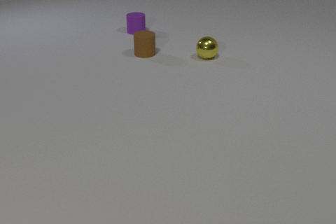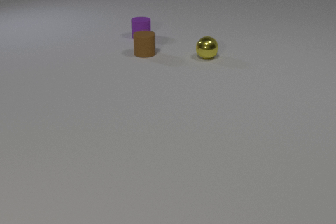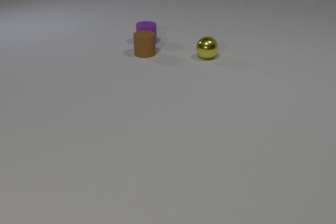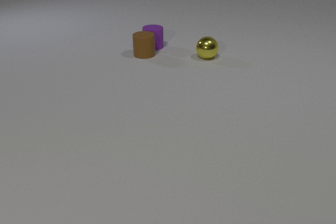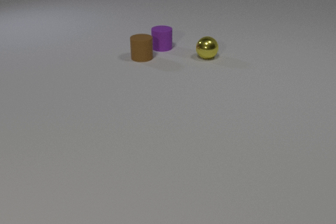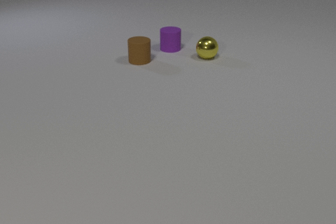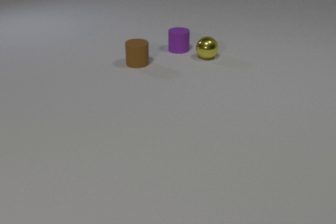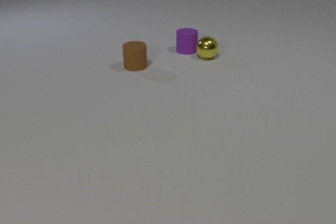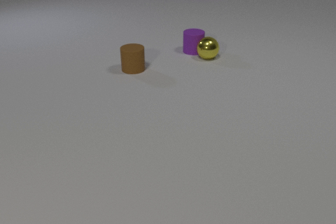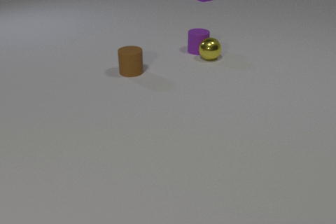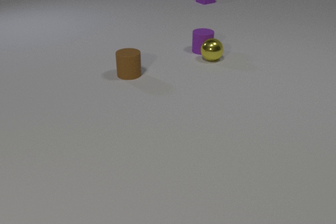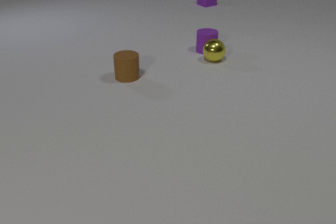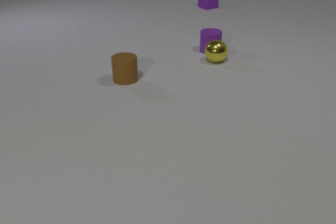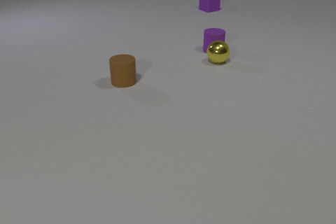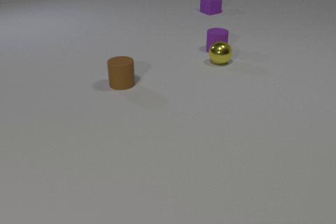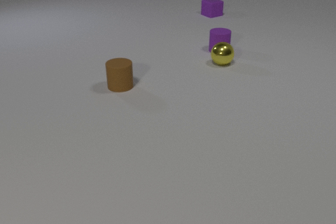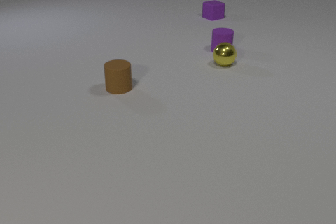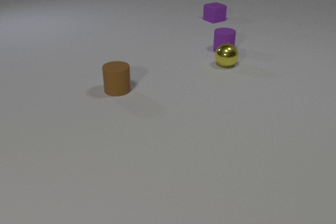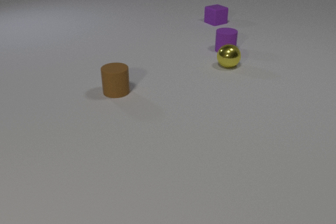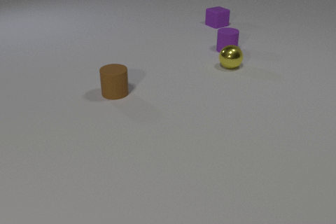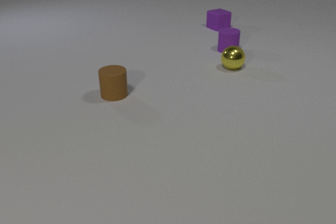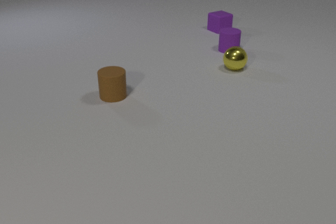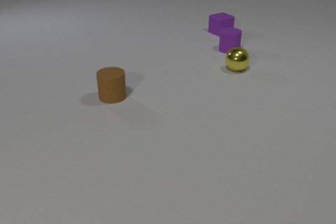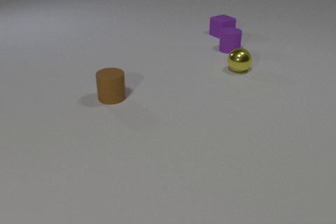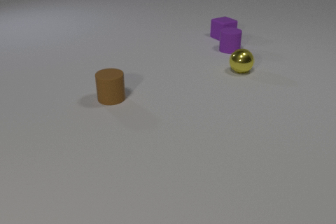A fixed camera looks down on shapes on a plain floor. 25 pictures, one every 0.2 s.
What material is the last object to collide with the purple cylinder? metal.
How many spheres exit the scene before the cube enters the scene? 0.
Are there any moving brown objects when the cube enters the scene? yes.
0.0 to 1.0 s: The purple rubber cylinder slides toward the camera and to the right. The brown rubber cylinder slides toward the camera. The purple rubber cylinder and the brown rubber cylinder collide.
1.0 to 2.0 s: The purple rubber cylinder slides to the right. The brown rubber cylinder slides toward the camera. The yellow metal sphere rolls to the right and toward the camera. The purple rubber cube comes in at the top edge, slides toward the camera. The purple rubber cylinder and the yellow metal sphere collide.
2.0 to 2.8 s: The purple rubber cylinder slides to the right. The brown rubber cylinder slides toward the camera. The yellow metal sphere rolls to the right and toward the camera. The purple rubber cube slides toward the camera.
2.8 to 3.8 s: The purple rubber cylinder slides to the right. The brown rubber cylinder slides toward the camera. The yellow metal sphere rolls to the right and toward the camera. The purple rubber cube slides toward the camera.
3.8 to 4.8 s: The brown rubber cylinder slides toward the camera. The yellow metal sphere rolls to the right and toward the camera. The purple rubber cube slides toward the camera.
